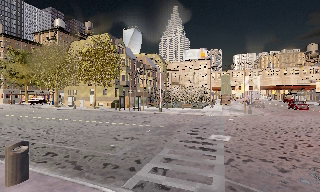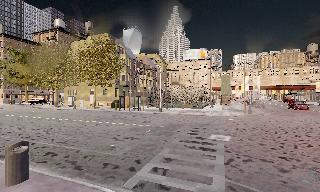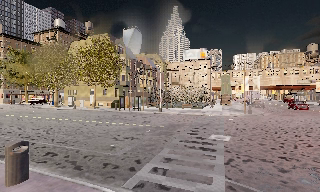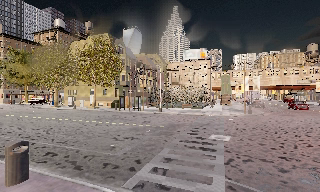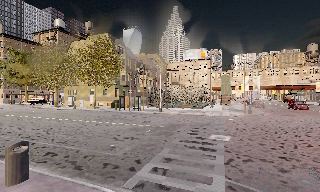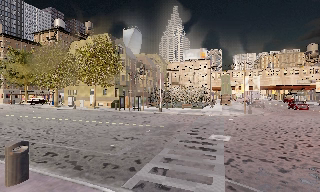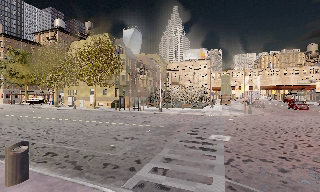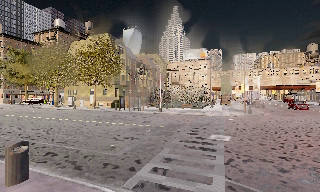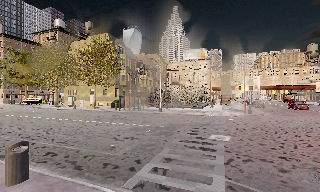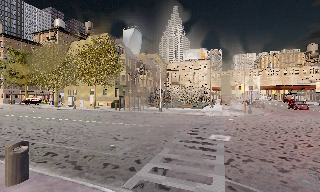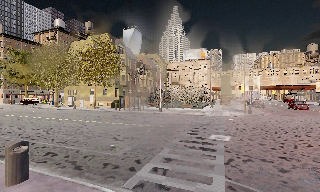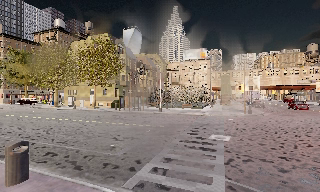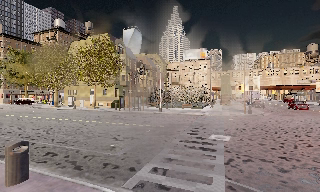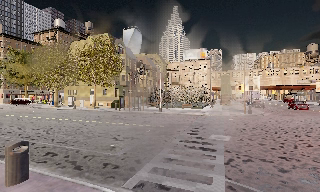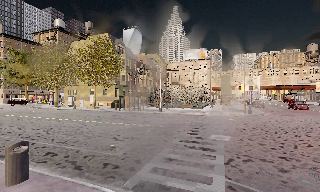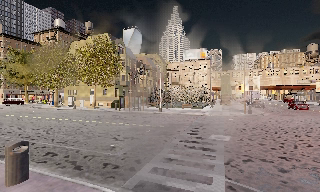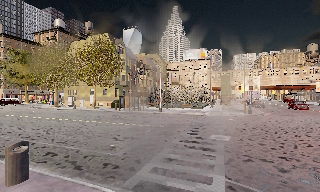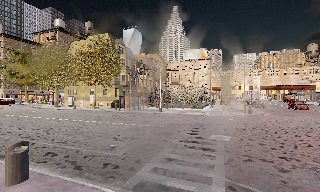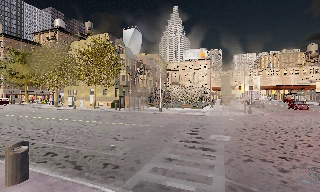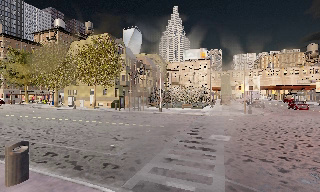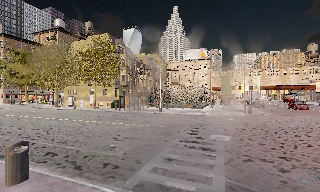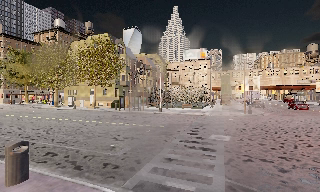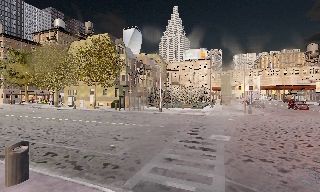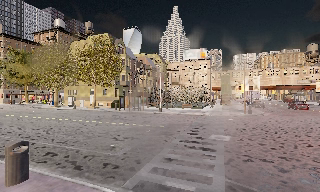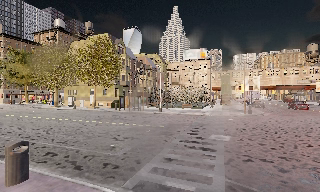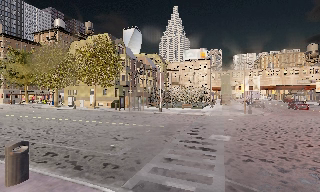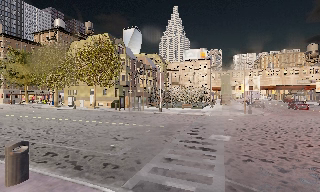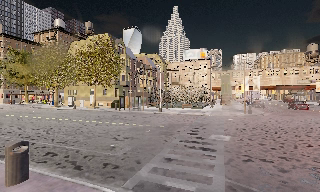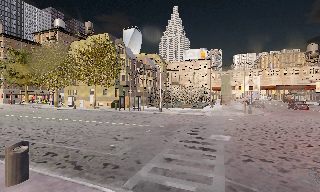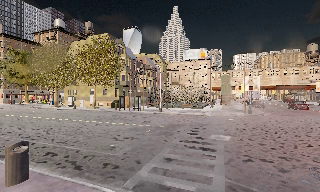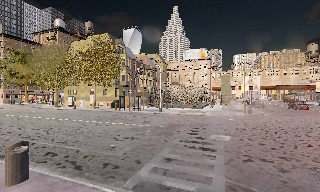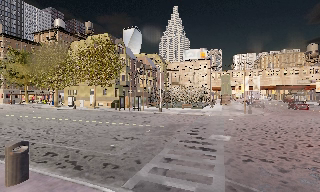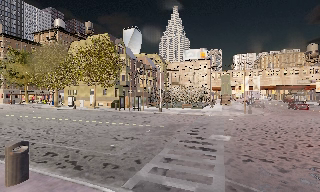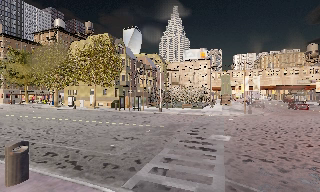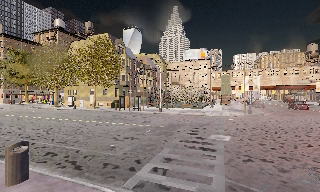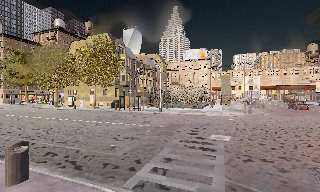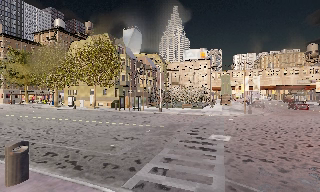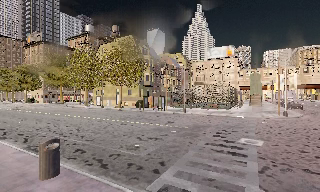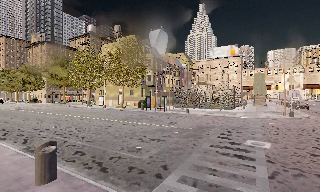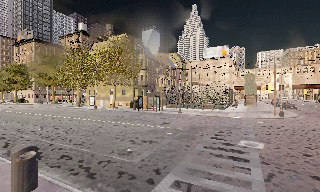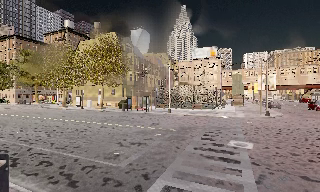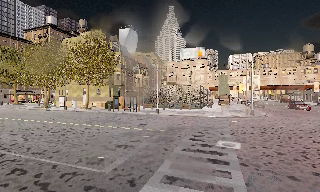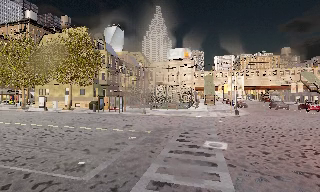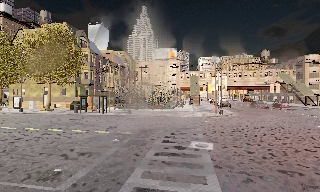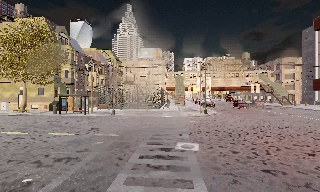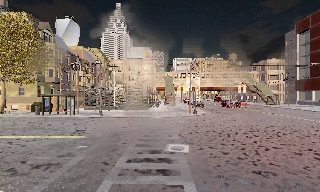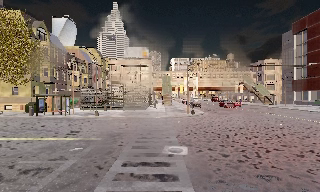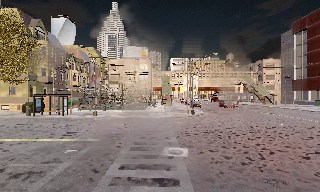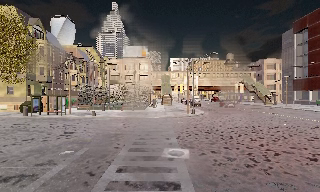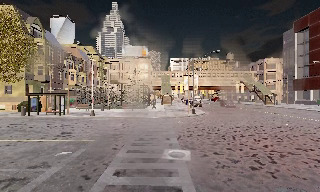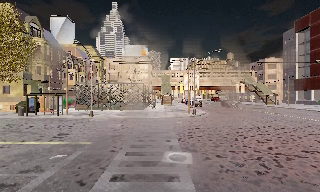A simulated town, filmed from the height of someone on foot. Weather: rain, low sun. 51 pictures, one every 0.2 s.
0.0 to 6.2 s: The camera keeps its place and its aim.
6.2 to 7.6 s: The camera travels forward, about 0.5 m, so what stands in front looms larger. It gains speed.
7.6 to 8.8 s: The camera swings to its right by about 25 degrees, and the scene slides to the left. It travels forward, about 2 m, so what stands in front looms larger.
8.8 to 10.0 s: The camera travels forward, about 2 m, so what stands in front looms larger.
The film runs forward here.
